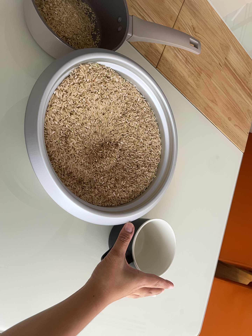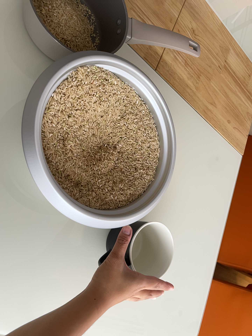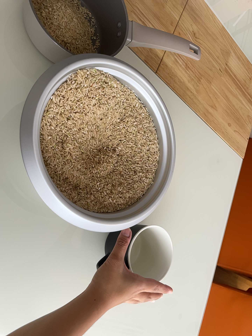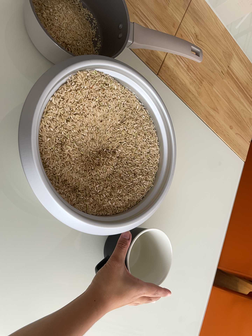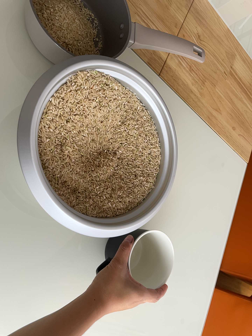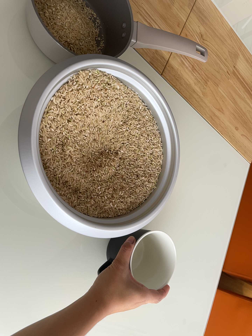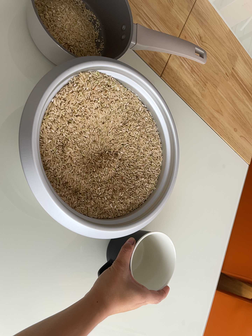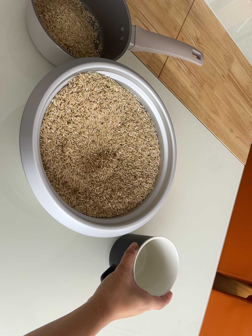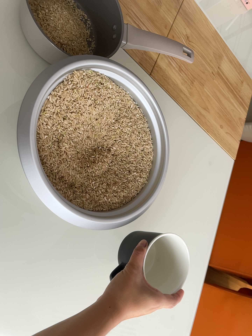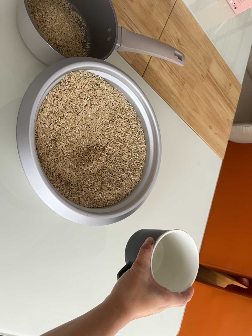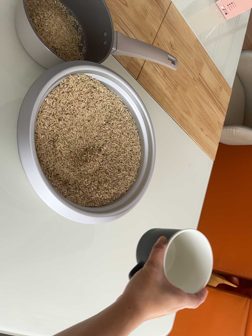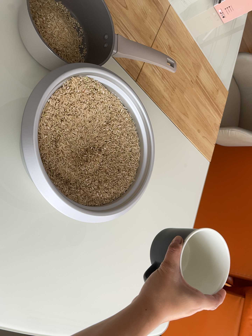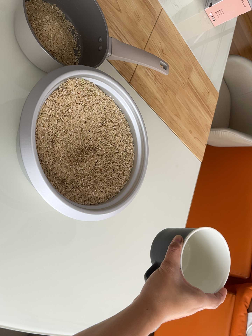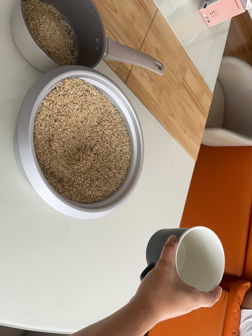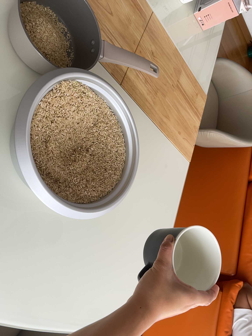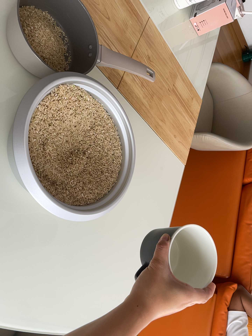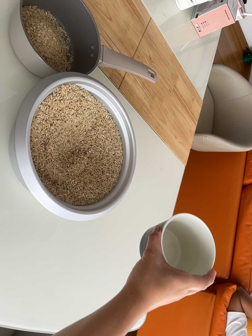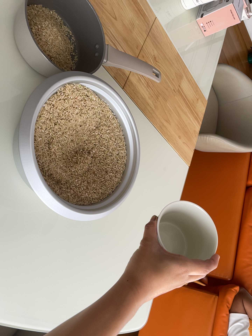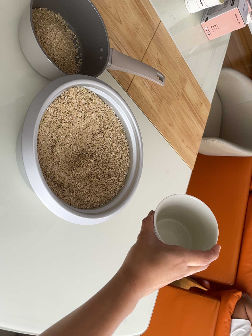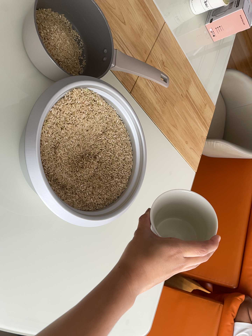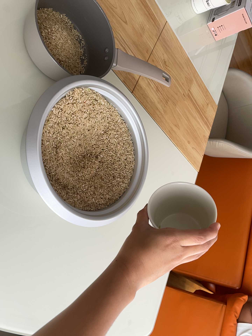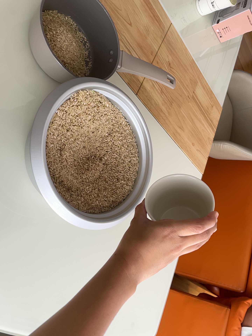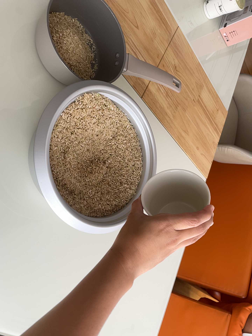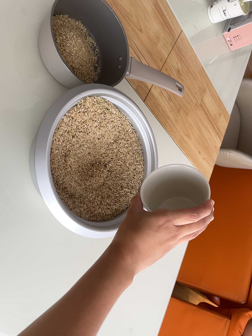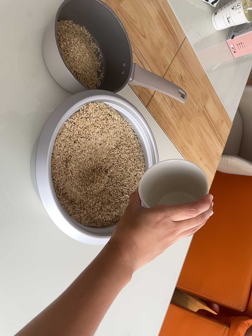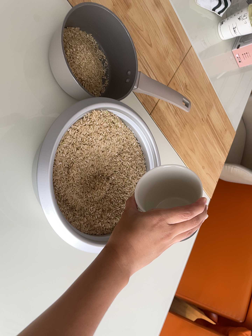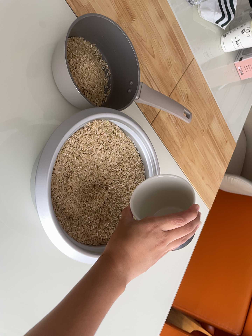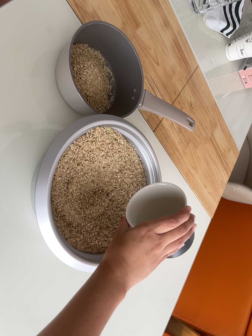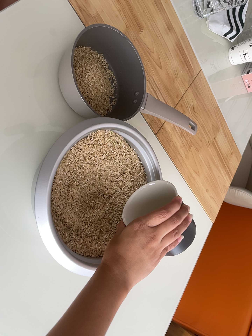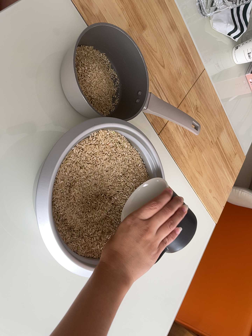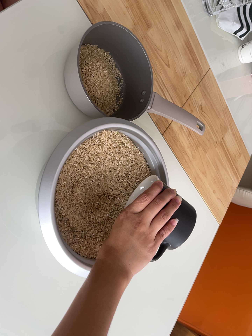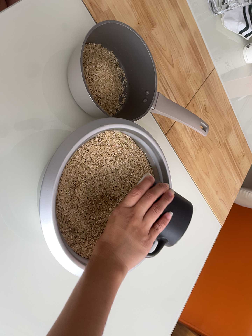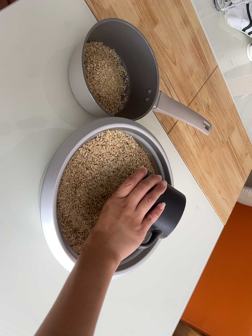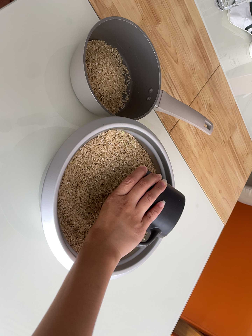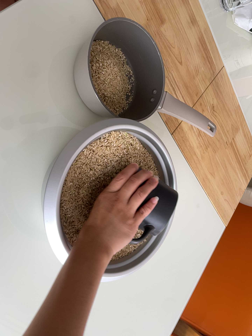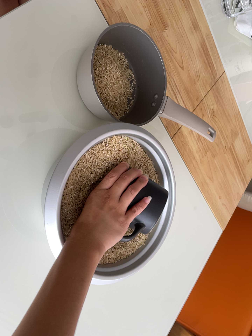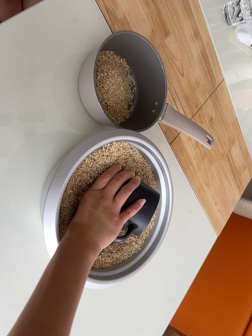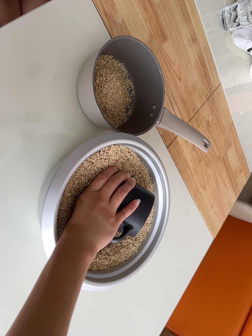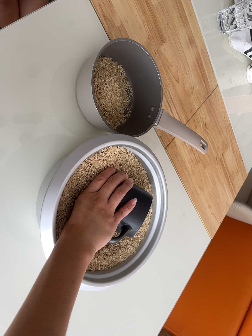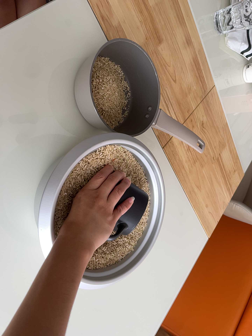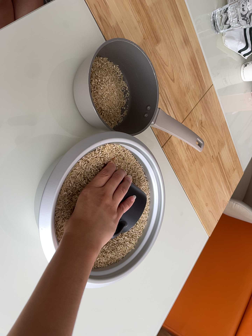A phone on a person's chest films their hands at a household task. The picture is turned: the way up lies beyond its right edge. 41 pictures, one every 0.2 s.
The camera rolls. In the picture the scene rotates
clockwise.
0.0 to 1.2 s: The camera shifts only a little, or ends up much as it began.
1.2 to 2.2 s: The camera travels backward, about 6 cm, so what stands in front gets smaller.
2.2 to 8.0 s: The camera travels toward the top of its view, about 7 cm, so close, fixed things drift downward. It rolls about its line of sight by about 15 degrees, and the scene rotates clockwise.
The film runs forward here.
